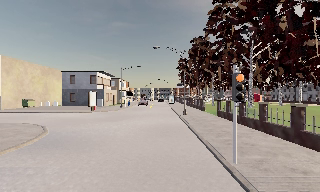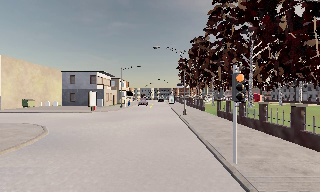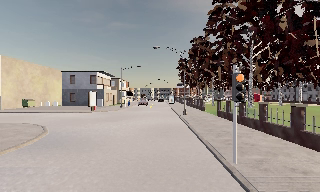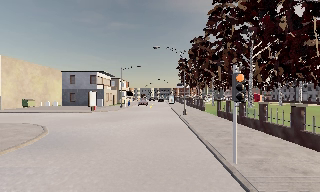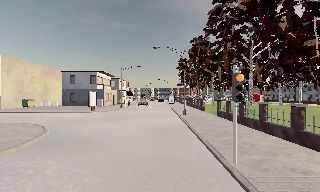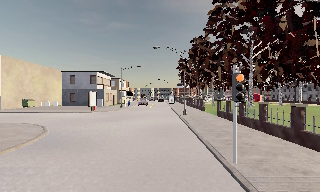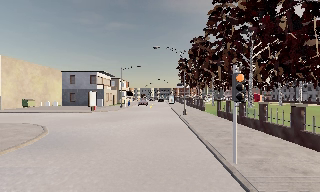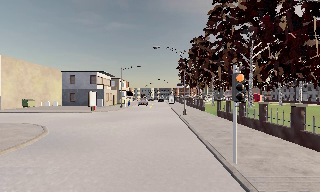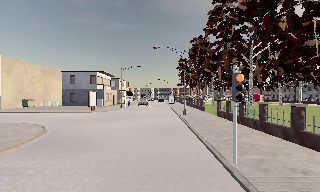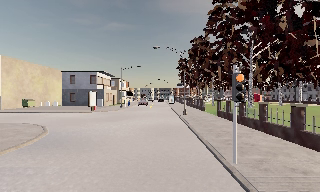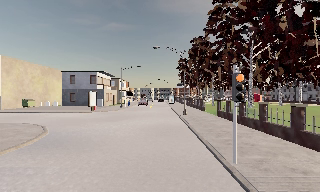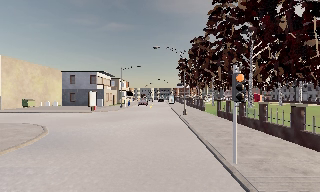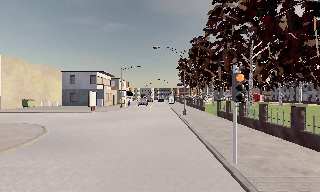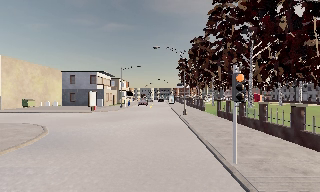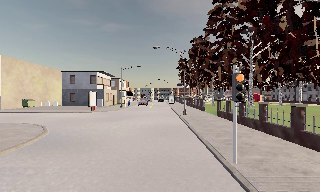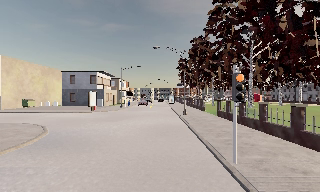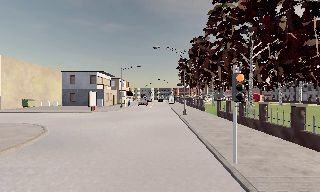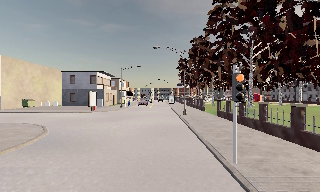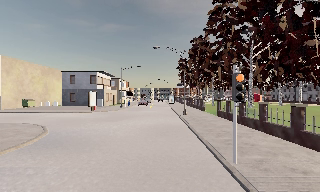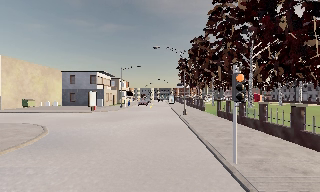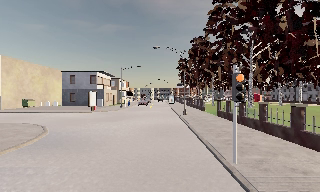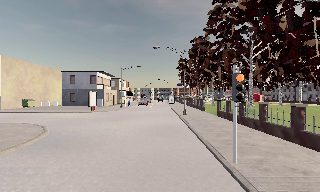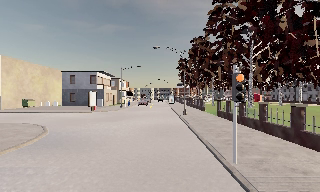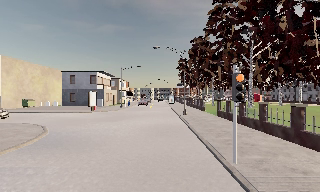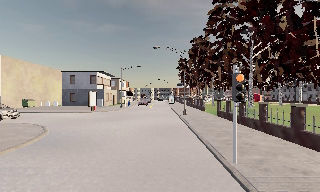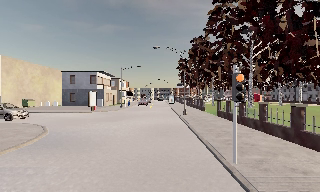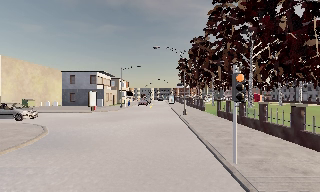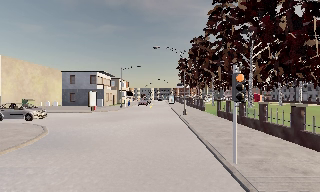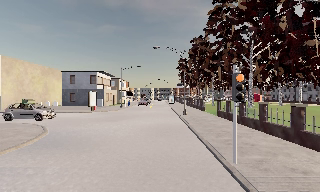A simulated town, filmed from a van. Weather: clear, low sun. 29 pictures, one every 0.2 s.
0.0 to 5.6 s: The camera keeps its place and its aim.
The film runs forward here.
